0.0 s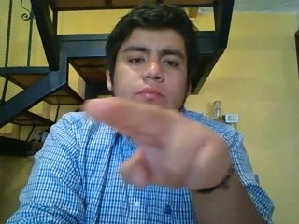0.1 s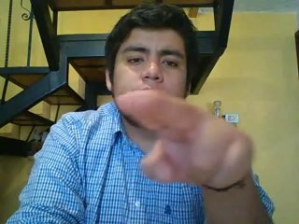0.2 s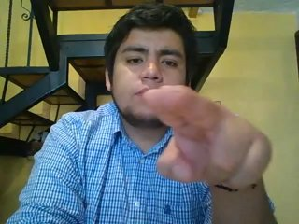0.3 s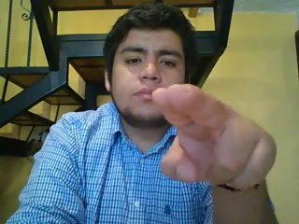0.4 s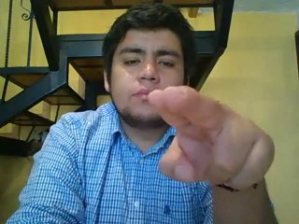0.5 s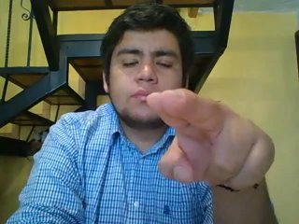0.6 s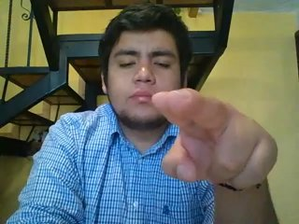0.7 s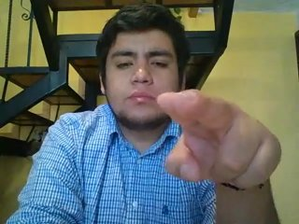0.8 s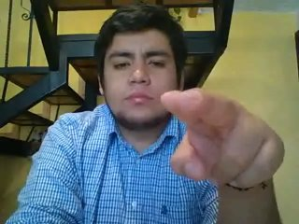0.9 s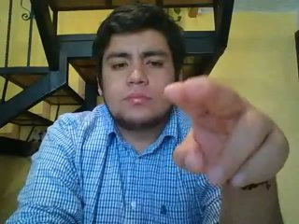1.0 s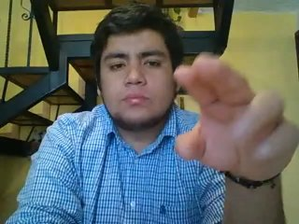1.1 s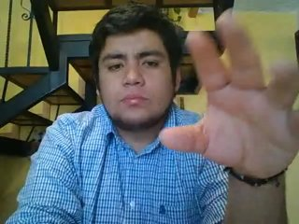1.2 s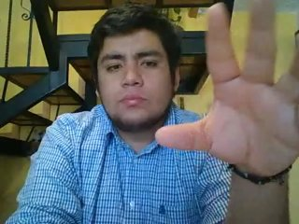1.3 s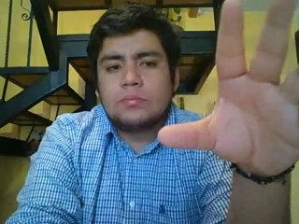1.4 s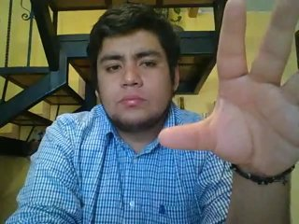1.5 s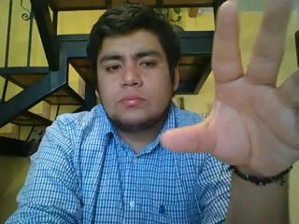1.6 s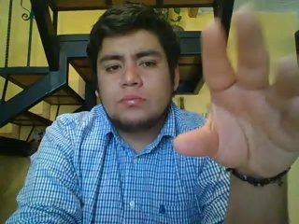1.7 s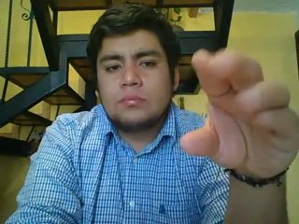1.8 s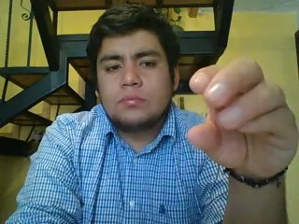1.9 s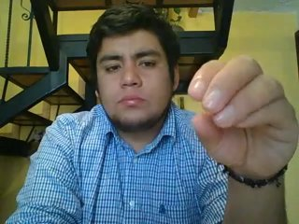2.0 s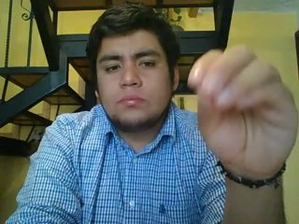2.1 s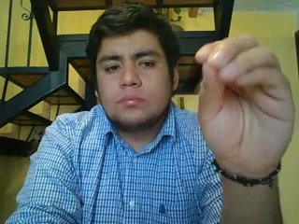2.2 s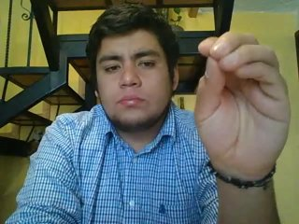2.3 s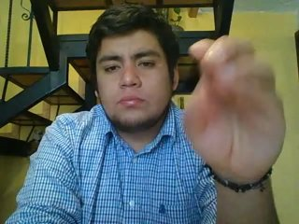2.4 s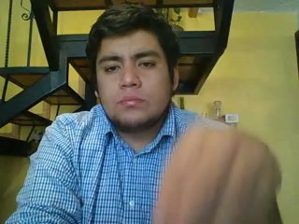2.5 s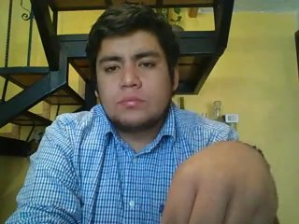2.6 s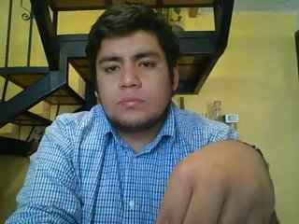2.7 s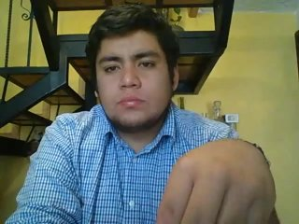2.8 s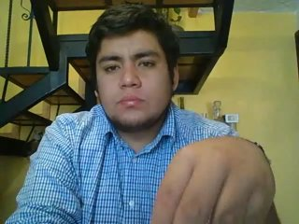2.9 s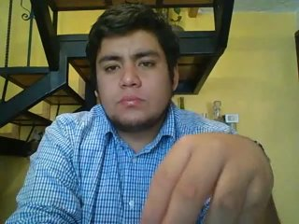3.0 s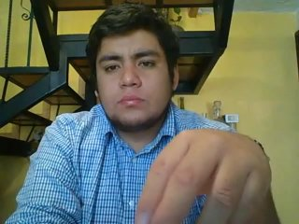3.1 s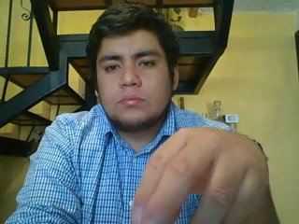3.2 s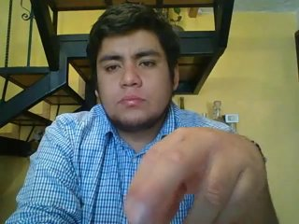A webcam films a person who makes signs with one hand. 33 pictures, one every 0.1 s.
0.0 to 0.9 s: Pointing with two fingers.
1.0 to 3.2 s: On the screen the hand sweeps downward. The name of the sign: Throw down.
